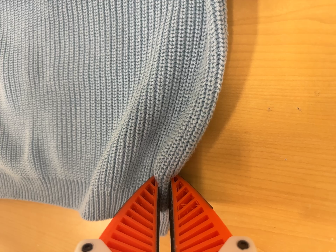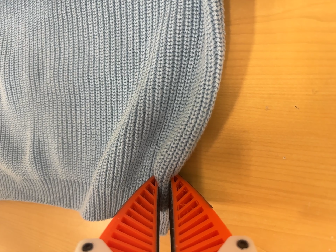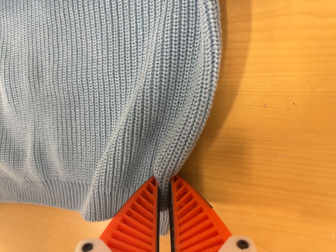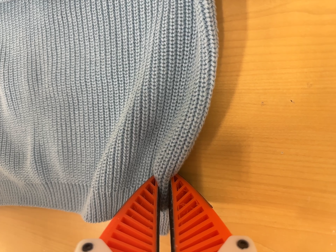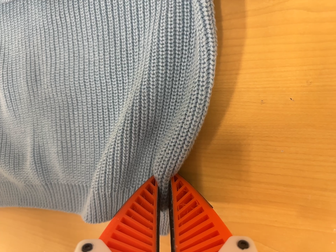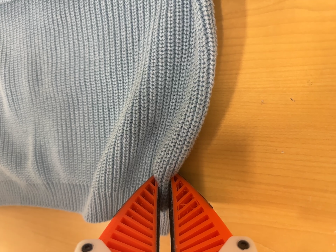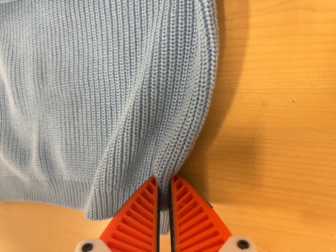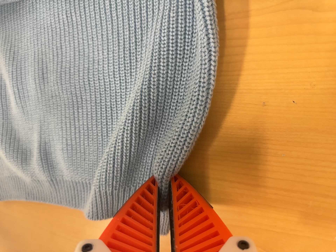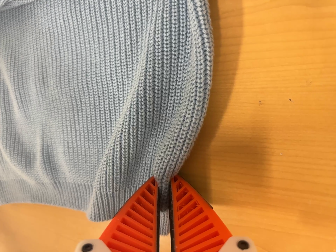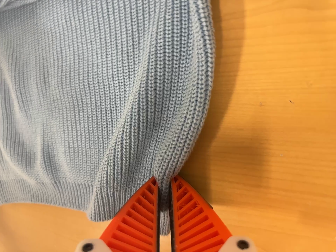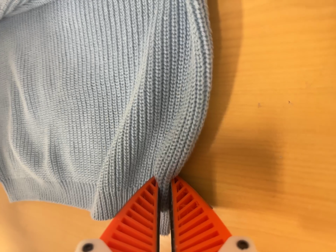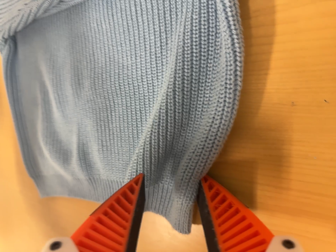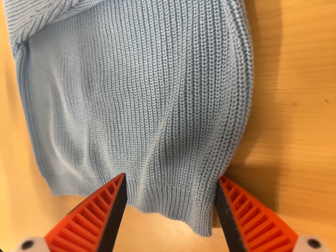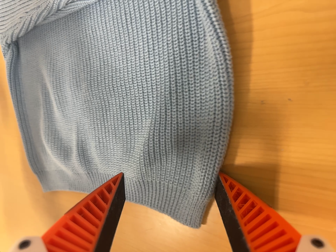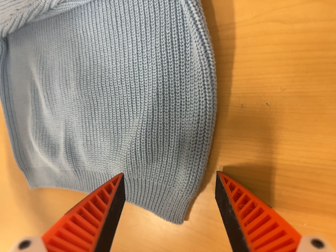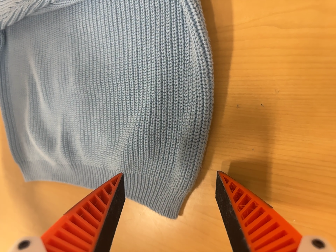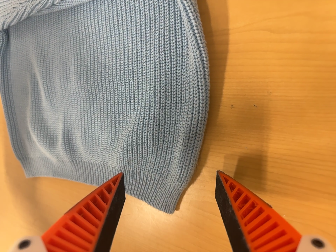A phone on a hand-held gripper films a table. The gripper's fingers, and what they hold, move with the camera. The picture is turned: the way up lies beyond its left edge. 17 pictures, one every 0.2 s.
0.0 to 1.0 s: The camera shifts only a little, or ends up much as it began.
1.0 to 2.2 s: The scene slides to the right, as the camera pans about 10 degrees to its left.
2.2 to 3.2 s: The camera travels backward, about 5 cm, so what stands in front gets smaller.
The film runs backward here.
